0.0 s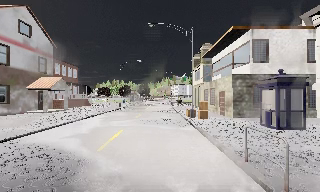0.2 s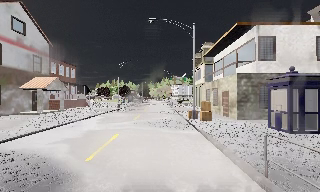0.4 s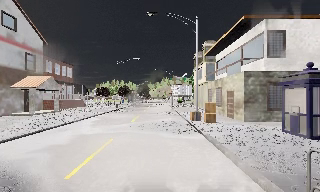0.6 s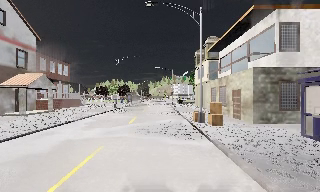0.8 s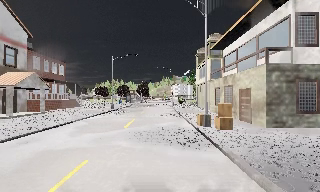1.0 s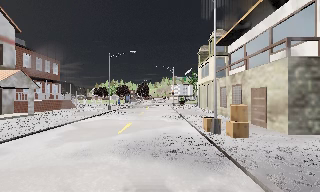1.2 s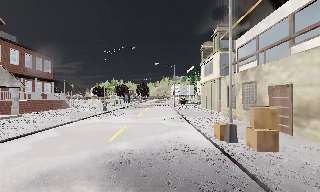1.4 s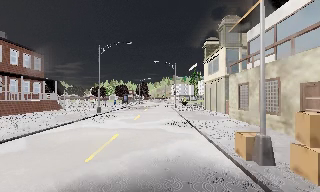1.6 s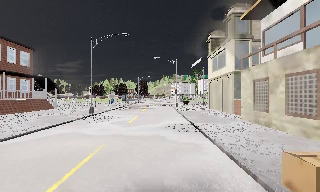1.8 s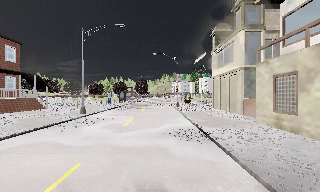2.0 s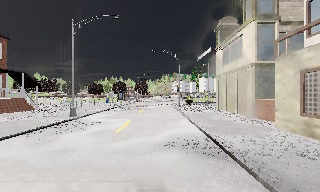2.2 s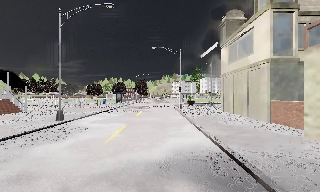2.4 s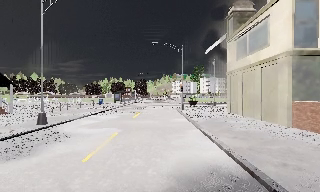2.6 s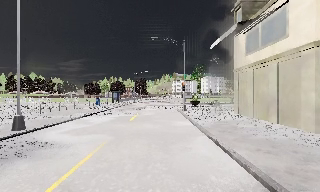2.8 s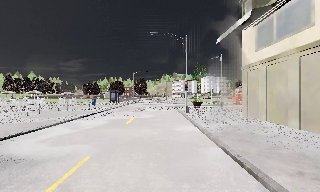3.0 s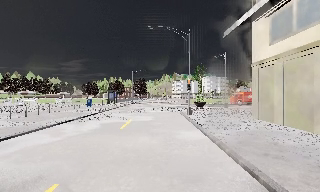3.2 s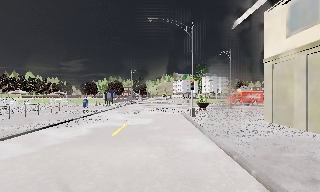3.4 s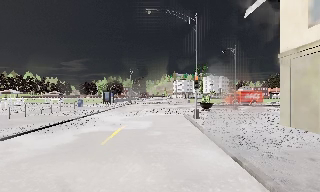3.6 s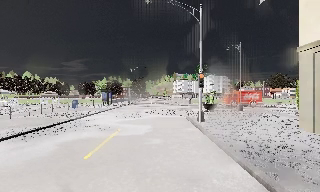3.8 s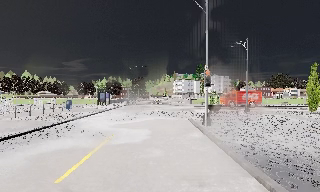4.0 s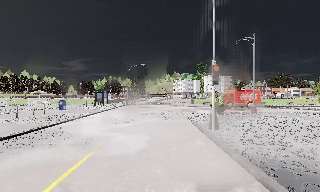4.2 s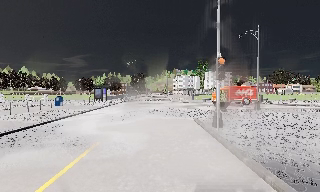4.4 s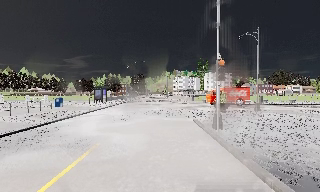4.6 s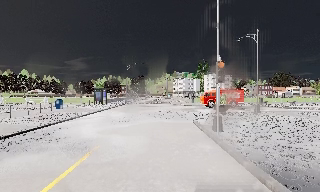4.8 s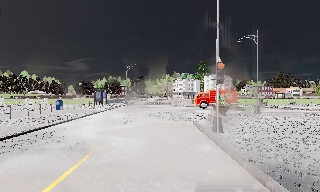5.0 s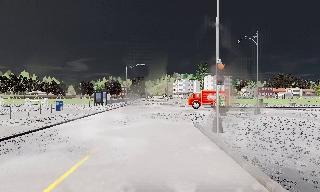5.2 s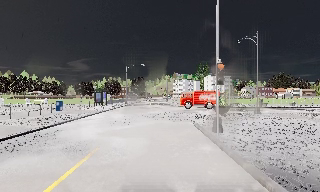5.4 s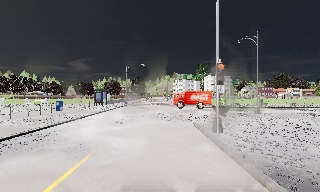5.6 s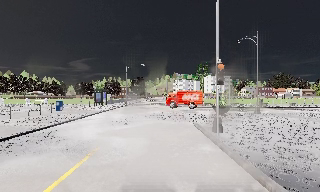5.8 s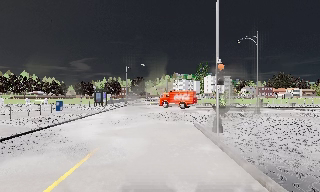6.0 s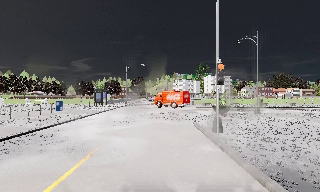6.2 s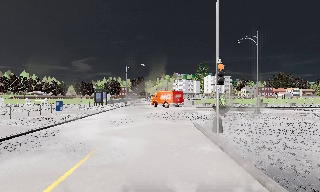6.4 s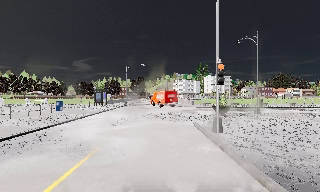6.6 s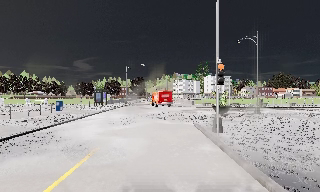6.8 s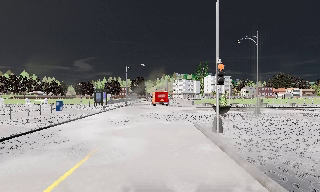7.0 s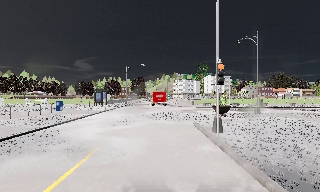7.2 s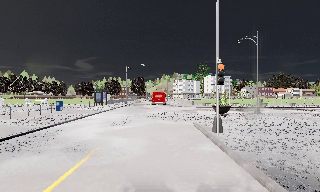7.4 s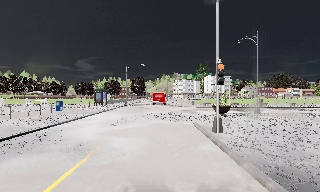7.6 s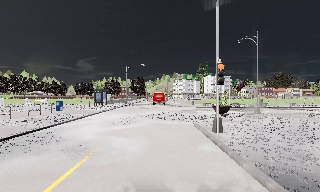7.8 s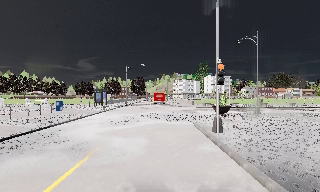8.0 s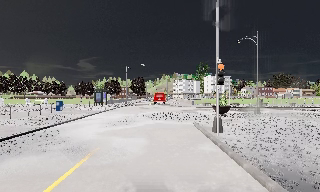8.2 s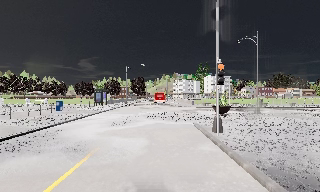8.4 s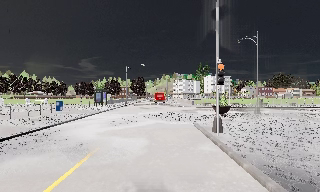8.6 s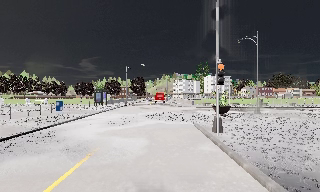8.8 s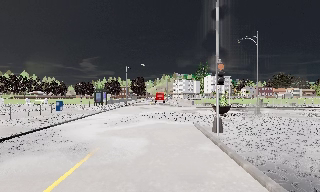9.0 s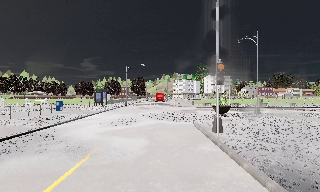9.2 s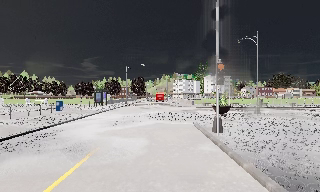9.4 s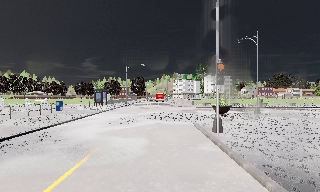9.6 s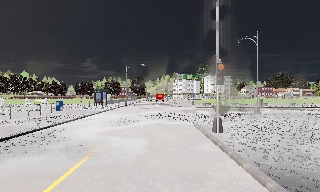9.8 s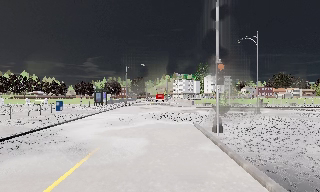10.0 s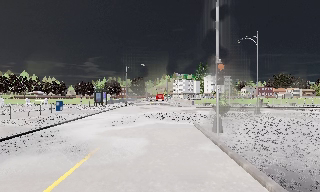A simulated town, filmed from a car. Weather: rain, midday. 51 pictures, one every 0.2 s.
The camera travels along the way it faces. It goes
forward.
0.0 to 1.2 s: The camera travels forward, about 7 m, so what stands in front looms larger. It gains speed.
1.2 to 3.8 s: The camera travels forward, about 20 m, so what stands in front looms larger.
3.8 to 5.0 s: The camera travels forward, about 1.5 m, so what stands in front looms larger. It loses speed.
5.0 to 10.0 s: The camera keeps its place and its aim.
The film runs forward here.
